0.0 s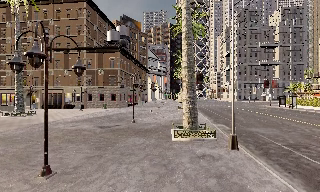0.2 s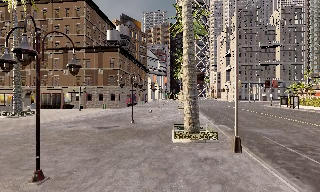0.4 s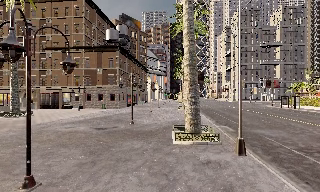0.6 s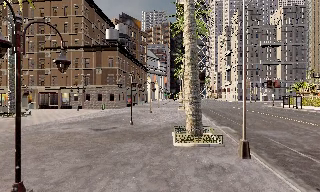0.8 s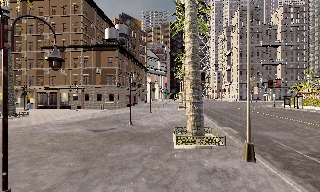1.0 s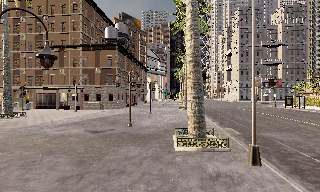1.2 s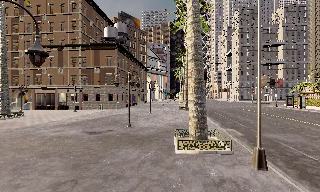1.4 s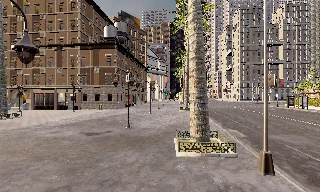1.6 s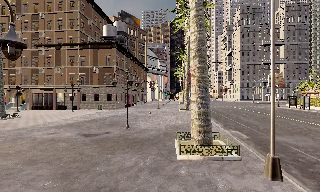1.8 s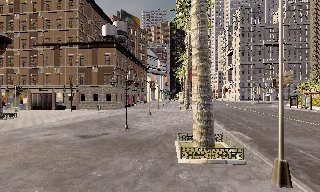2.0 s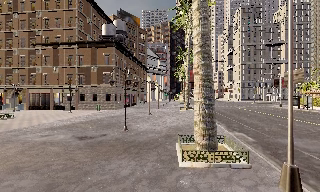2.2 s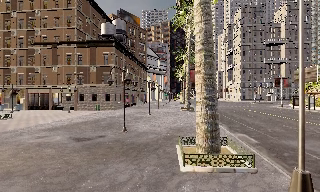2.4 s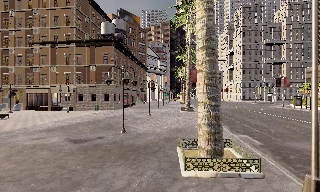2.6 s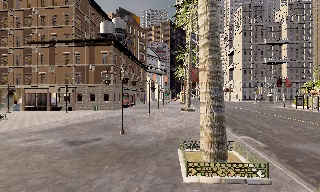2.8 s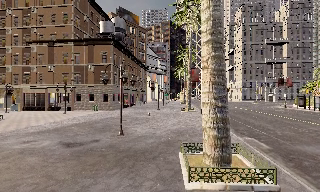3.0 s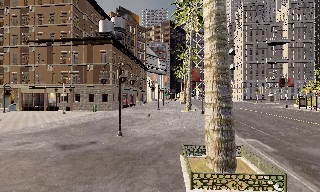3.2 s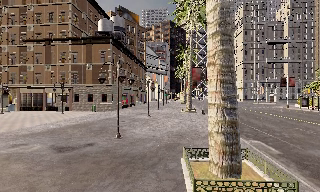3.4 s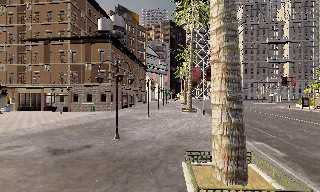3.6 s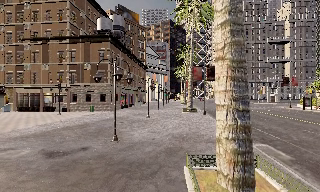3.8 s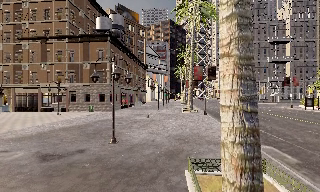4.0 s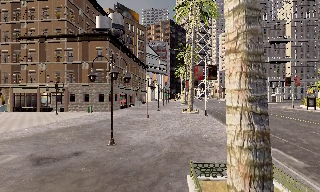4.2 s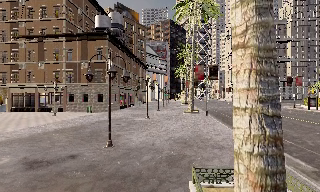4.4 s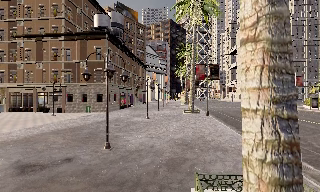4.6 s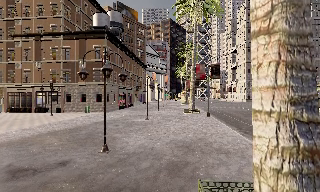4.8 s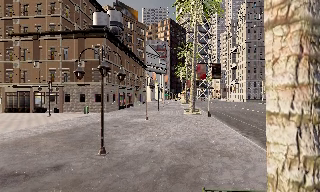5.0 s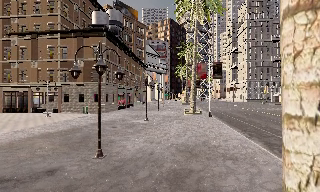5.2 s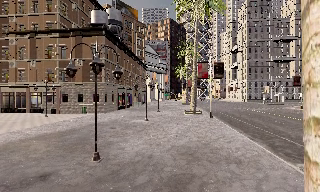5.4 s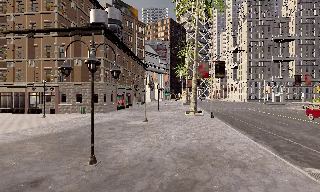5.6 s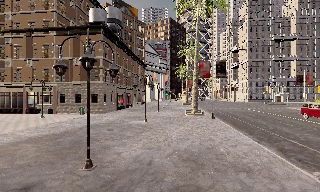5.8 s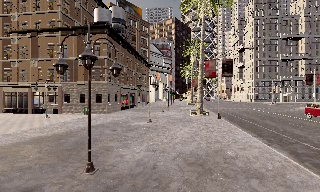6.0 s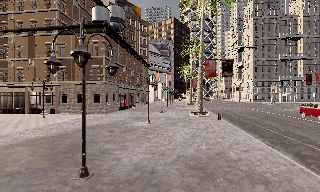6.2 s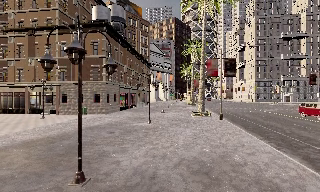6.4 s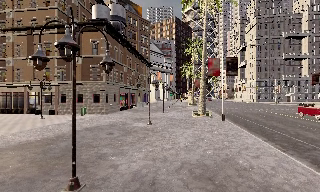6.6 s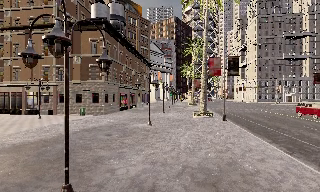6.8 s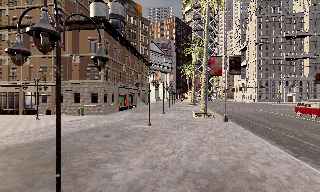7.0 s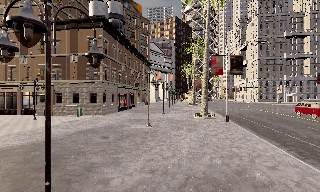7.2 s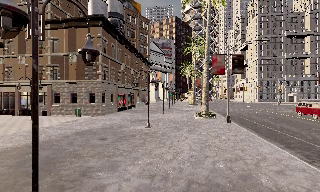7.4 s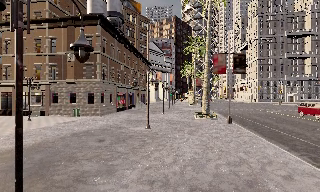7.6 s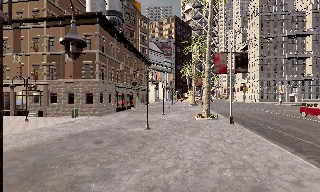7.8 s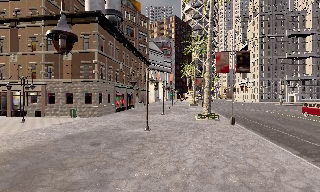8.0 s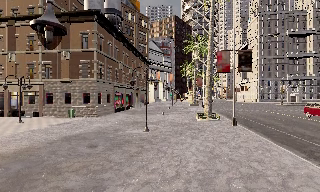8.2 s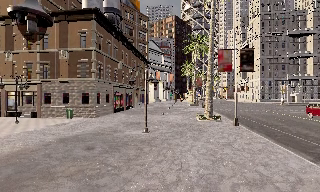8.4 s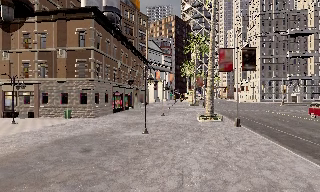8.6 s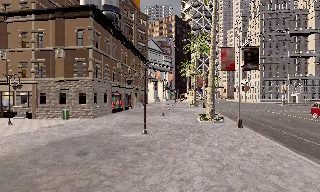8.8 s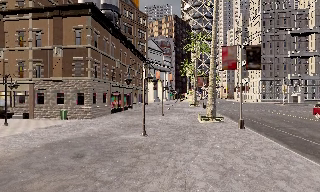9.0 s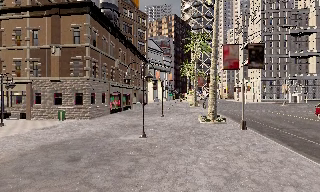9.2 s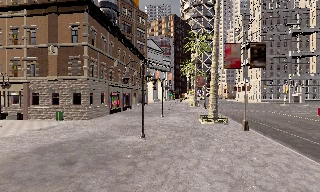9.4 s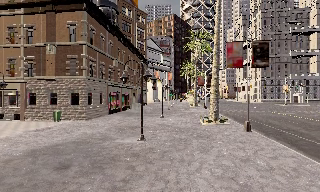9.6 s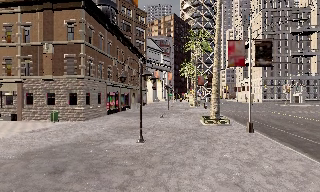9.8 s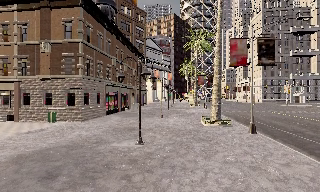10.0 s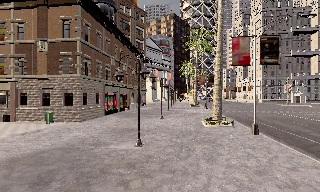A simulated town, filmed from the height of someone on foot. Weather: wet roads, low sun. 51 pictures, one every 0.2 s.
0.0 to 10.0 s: The camera travels forward, about 17 m, so what stands in front looms larger.
The film runs forward here.
